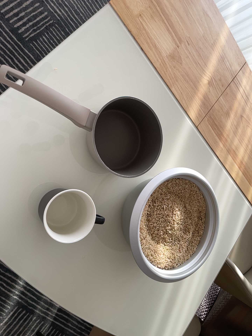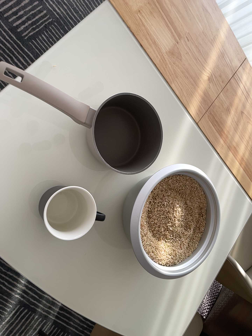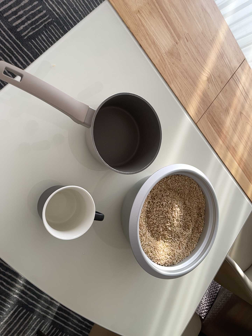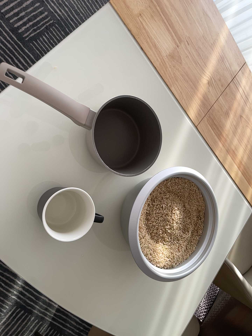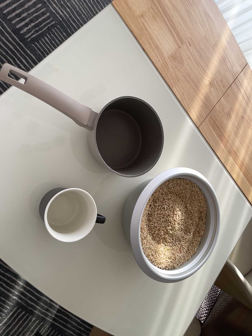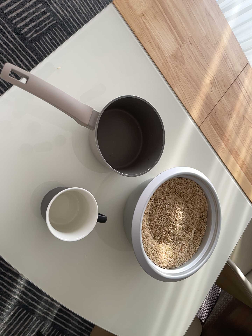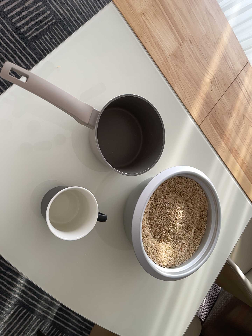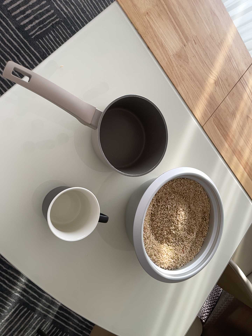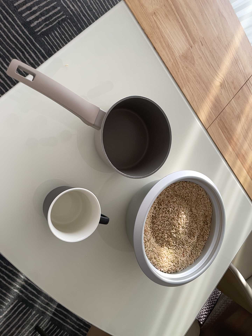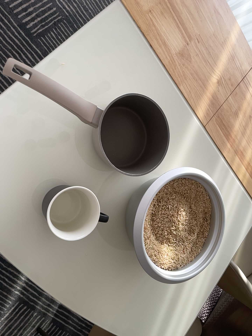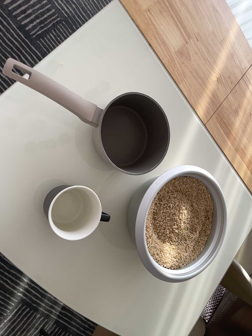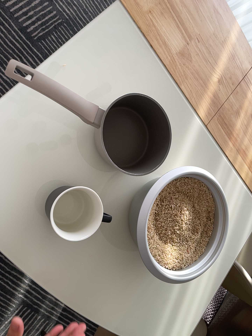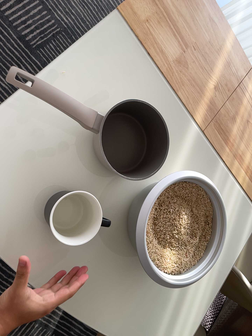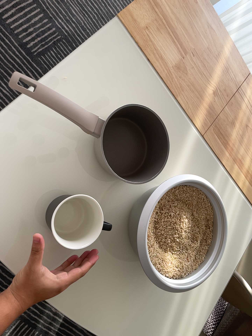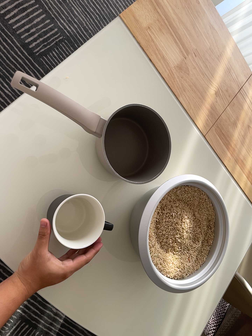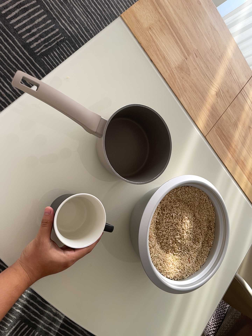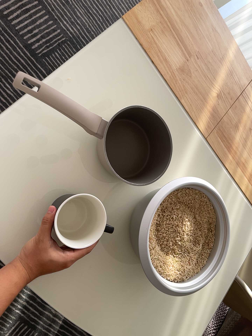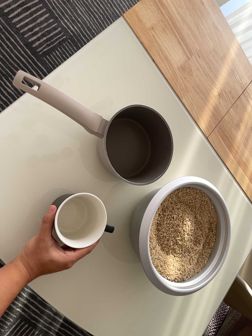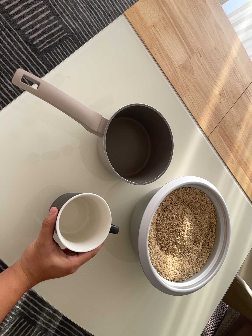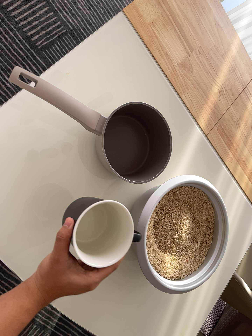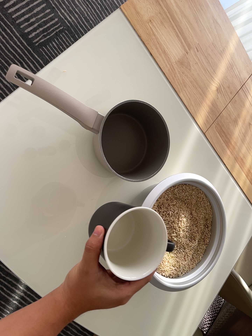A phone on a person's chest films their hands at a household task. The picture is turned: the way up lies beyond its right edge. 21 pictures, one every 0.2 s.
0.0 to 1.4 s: The camera keeps its place and its aim.
1.4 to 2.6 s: The camera shifts only a little, or ends up much as it began.
2.6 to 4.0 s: The camera keeps its place and its aim.
The film runs forward here.
